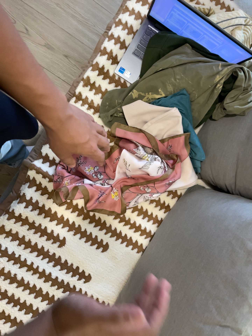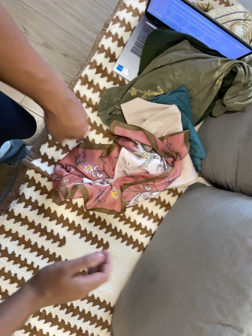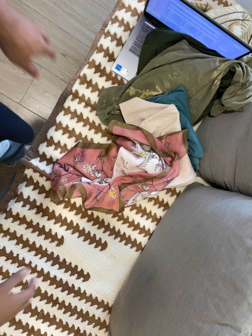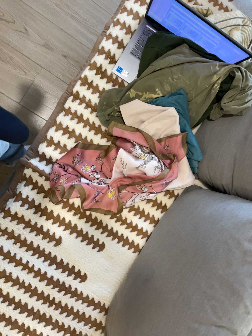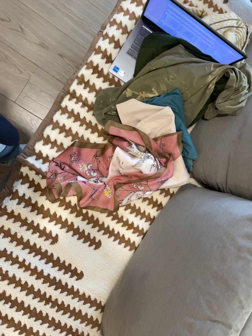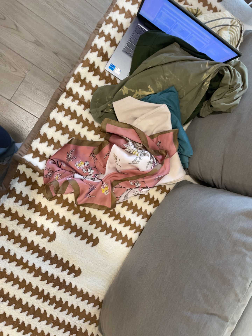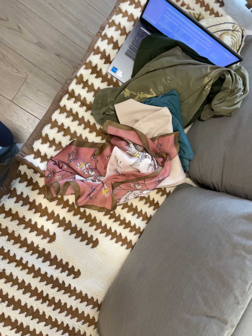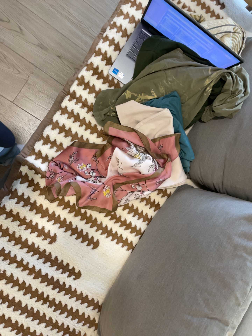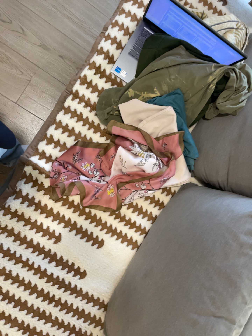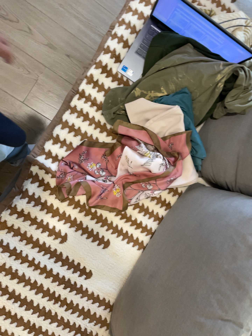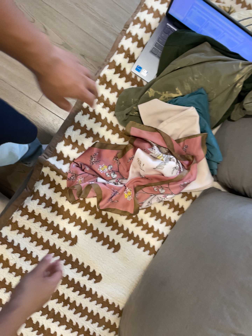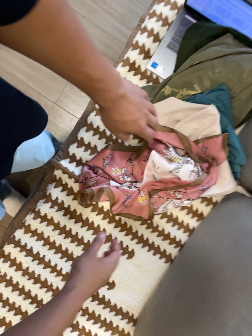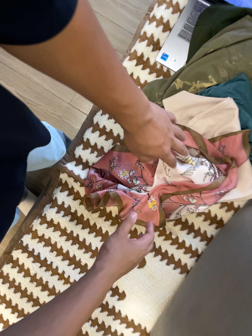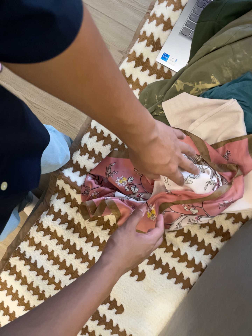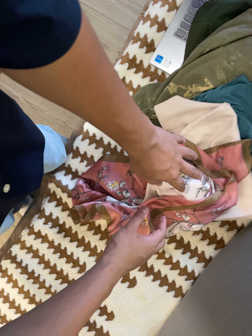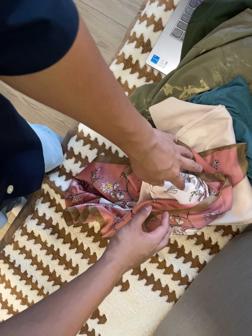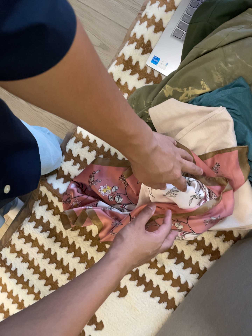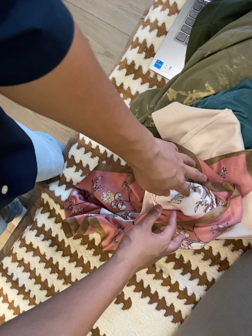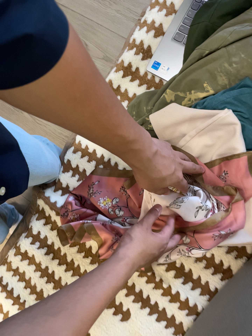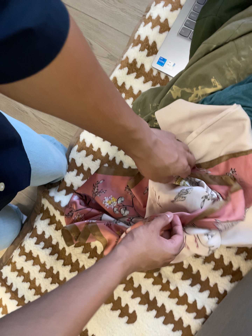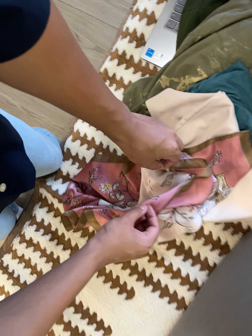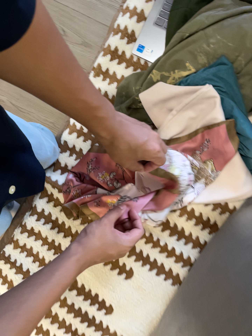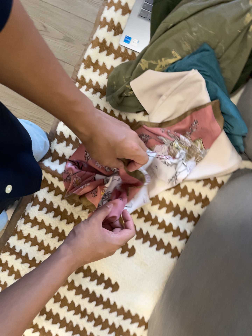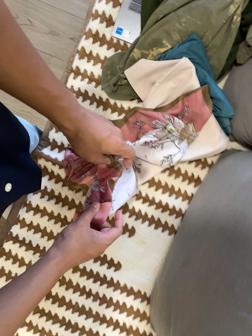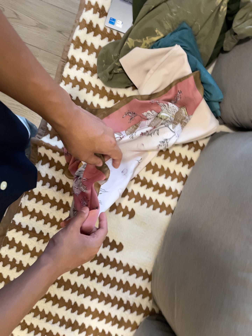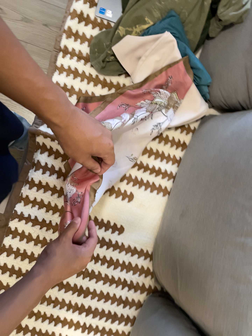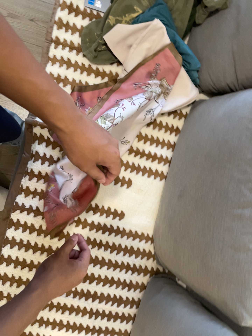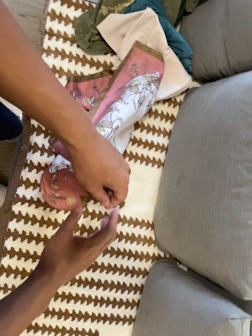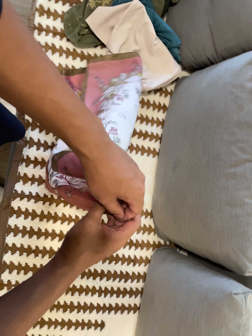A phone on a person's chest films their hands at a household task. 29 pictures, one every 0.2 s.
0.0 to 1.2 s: The camera shifts only a little, or ends up much as it began.
1.2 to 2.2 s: The scene slides to the right, as the camera pans about 10 degrees to its left. It travels forward, about 9 cm, so what stands in front looms larger.
2.2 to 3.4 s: The camera pans to its left by about 15 degrees. It travels to its right and forward, about 26 cm.
3.4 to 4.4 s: The camera travels backward, to its left and toward the bottom of its view, about 14 cm, so what stands in front gets smaller. It rolls about its line of sight by about 10 degrees, and the scene rotates counterclockwise.
4.4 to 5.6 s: The camera pans to its right by about 20 degrees. It travels toward the bottom of its view, to its left and backward, about 36 cm, so close, fixed things drift upward. It rolls about its line of sight by about 20 degrees, and the scene rotates counterclockwise.
The film runs forward here.
